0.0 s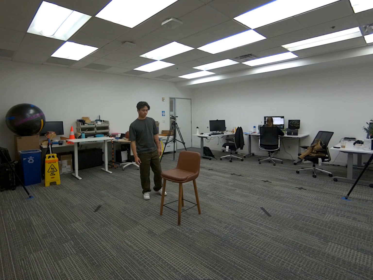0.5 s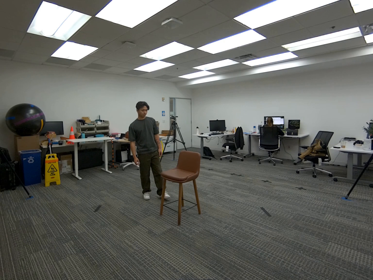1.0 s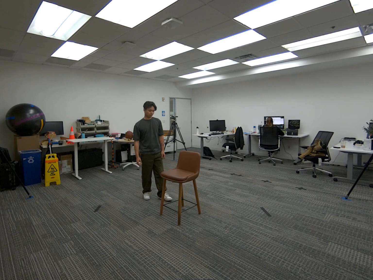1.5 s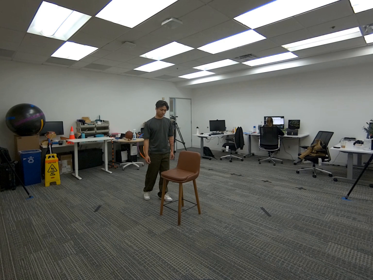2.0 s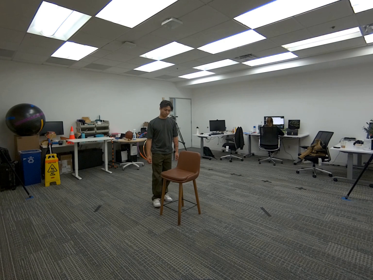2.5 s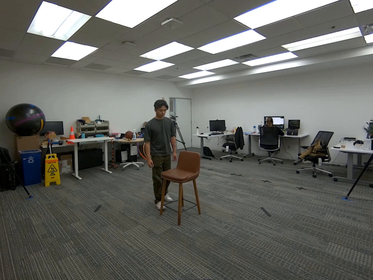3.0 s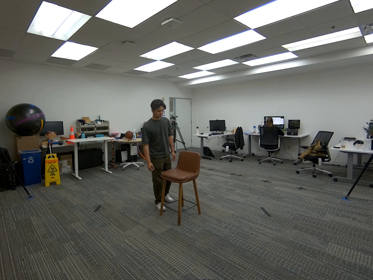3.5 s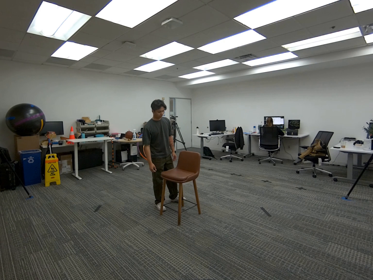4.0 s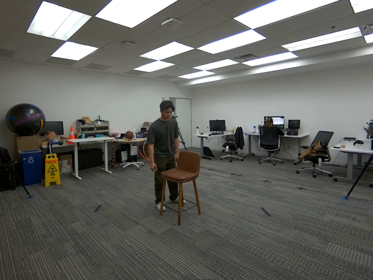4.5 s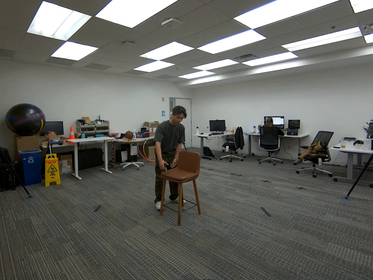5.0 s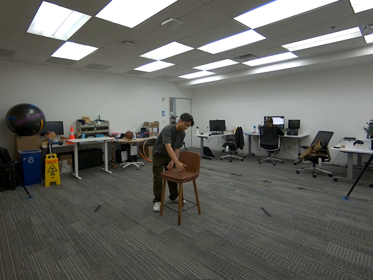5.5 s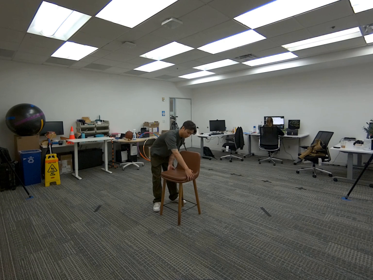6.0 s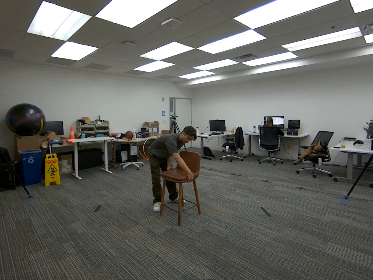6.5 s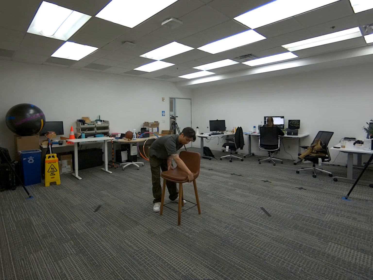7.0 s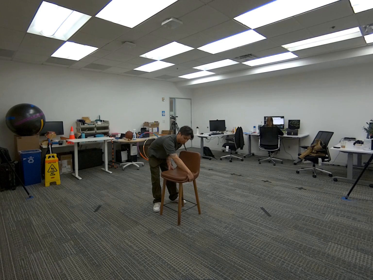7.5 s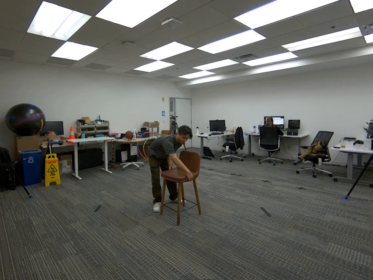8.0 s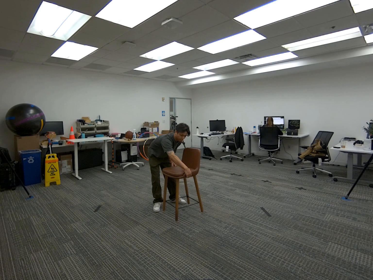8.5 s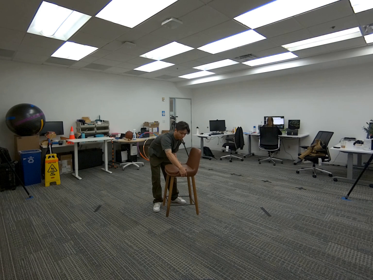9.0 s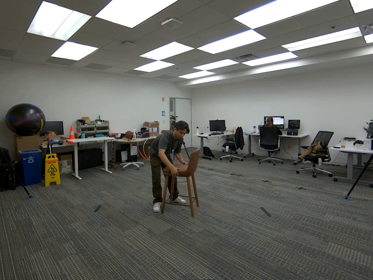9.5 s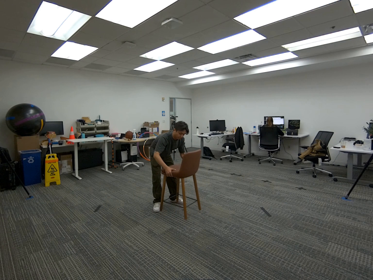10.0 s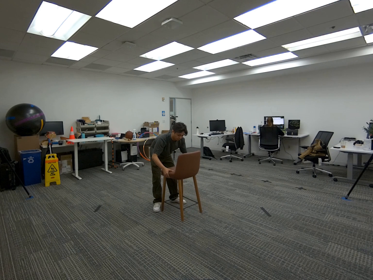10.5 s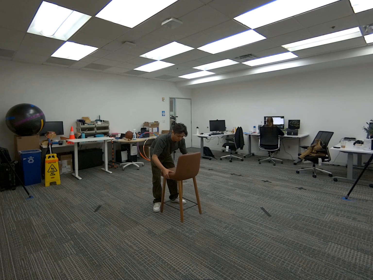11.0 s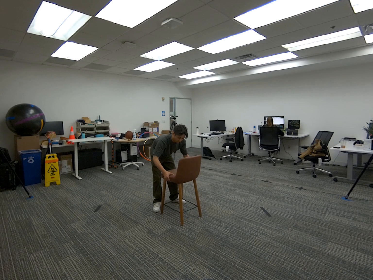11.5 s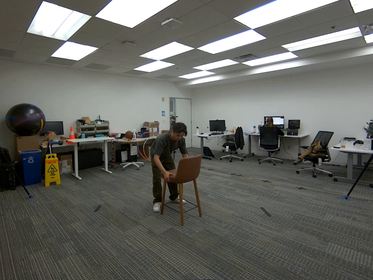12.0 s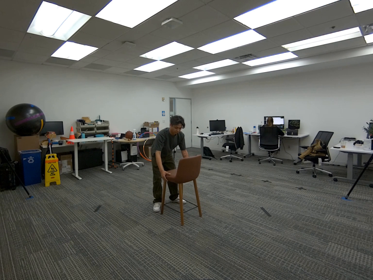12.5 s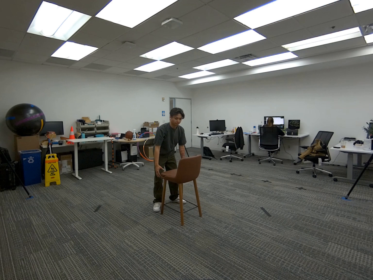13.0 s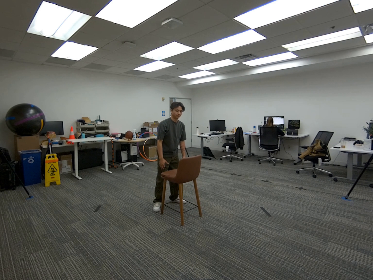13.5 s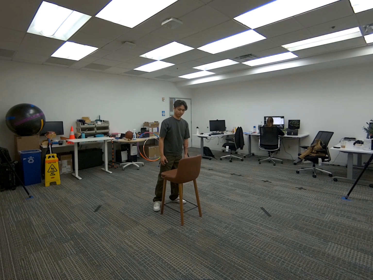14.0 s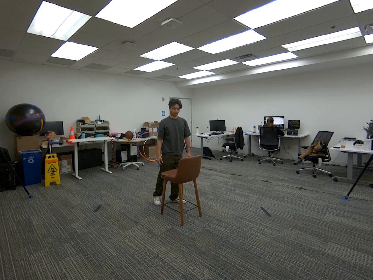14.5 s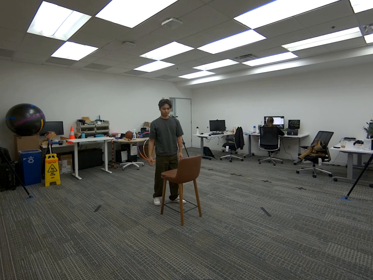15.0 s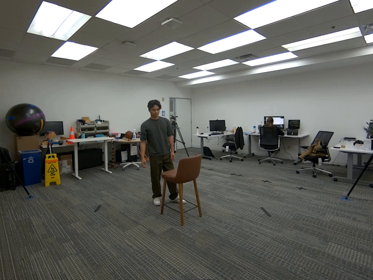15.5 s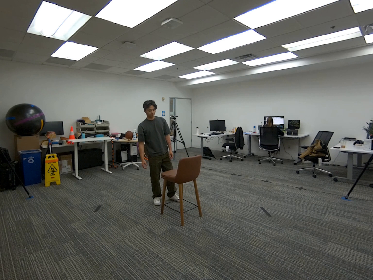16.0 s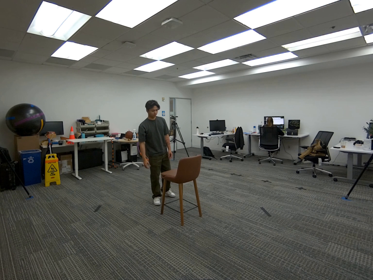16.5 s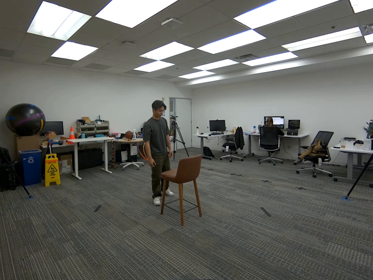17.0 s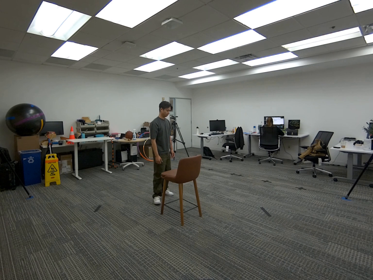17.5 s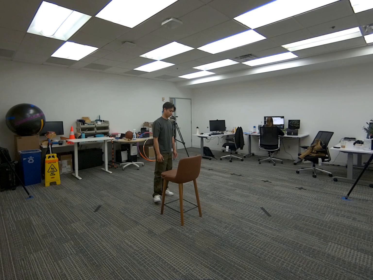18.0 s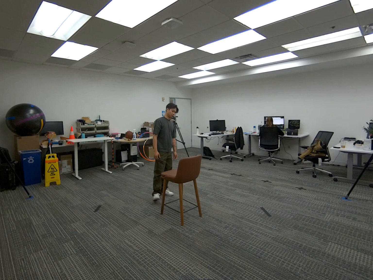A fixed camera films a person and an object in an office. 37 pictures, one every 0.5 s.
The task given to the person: Walk over to the tall bar stool and grasp the stool with both hands rotating the bar stool 90° and then placing the tall bar stool back on the ground.
